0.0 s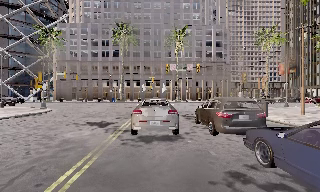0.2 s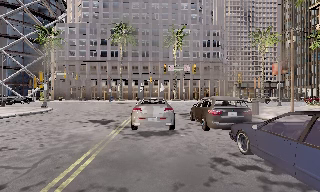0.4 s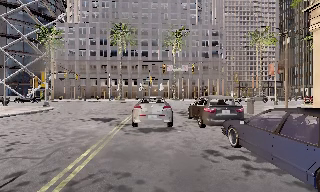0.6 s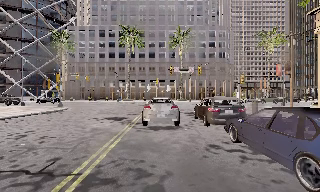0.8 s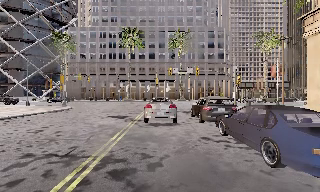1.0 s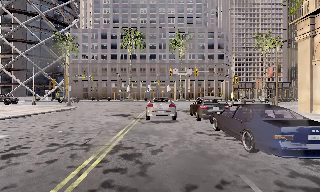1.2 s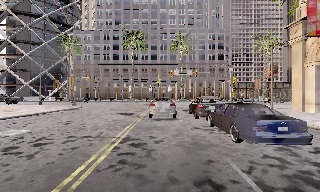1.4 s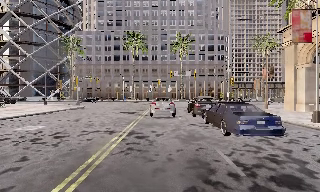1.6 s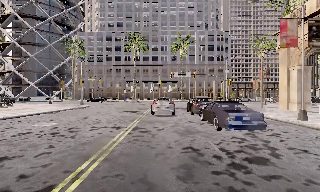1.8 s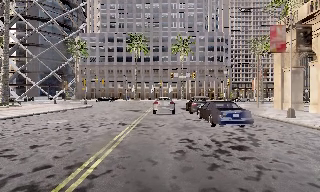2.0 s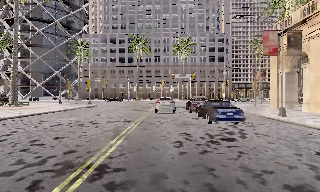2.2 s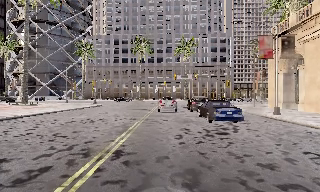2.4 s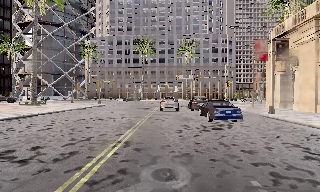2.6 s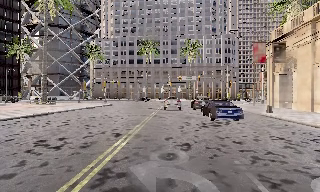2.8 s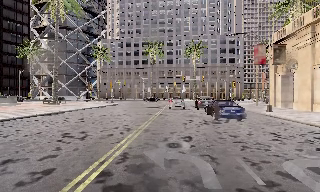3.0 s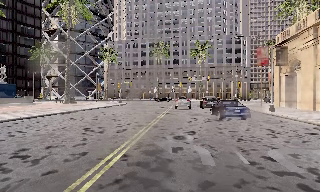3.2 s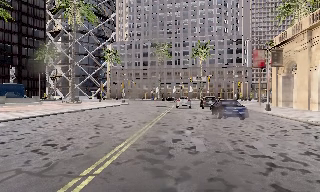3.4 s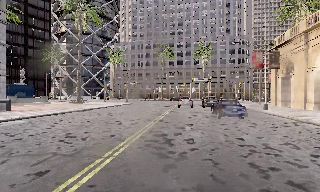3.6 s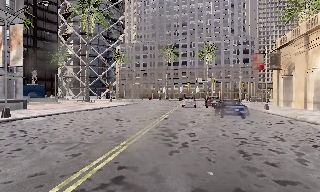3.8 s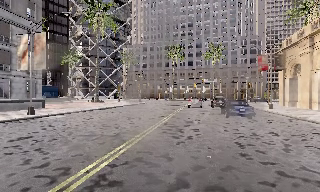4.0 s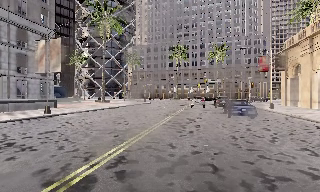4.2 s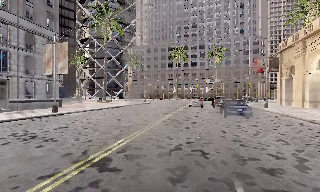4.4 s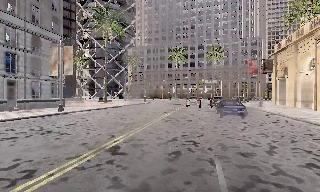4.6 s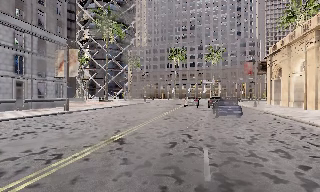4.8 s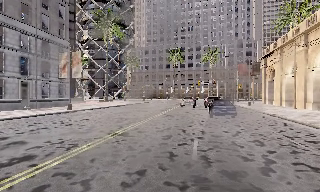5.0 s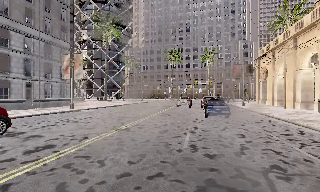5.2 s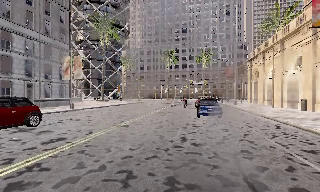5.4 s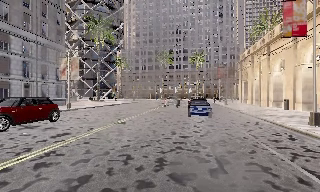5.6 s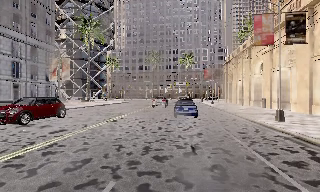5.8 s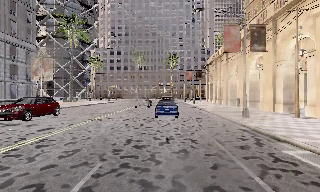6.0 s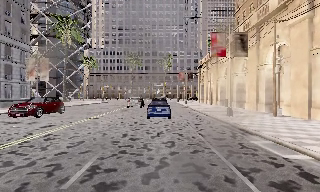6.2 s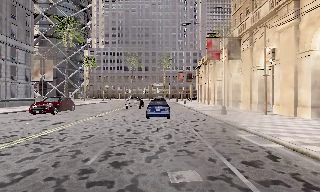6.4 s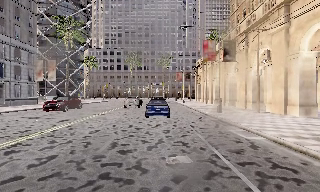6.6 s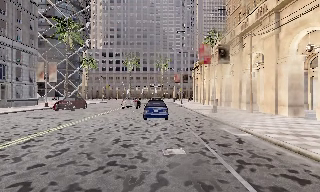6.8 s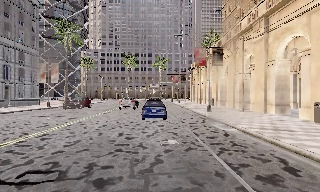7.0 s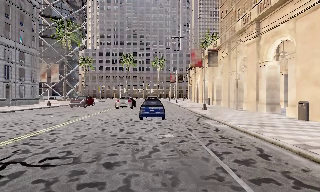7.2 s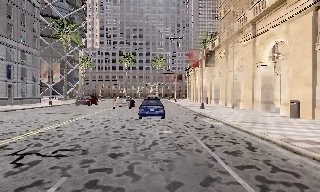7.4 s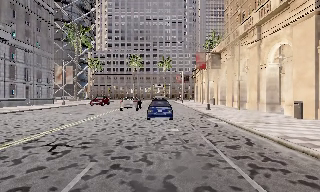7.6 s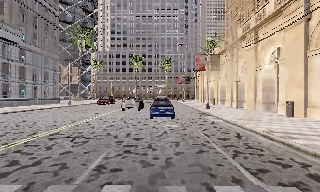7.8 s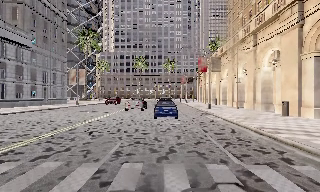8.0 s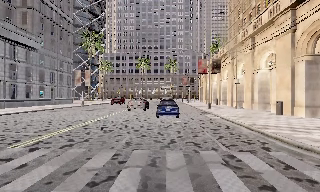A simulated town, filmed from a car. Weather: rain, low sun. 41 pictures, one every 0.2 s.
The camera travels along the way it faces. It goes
backward.
0.0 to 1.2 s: The camera travels backward, about 5 m, so what stands in front gets smaller. It gains speed.
1.2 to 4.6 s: The camera pans to its left, which is counterclockwise from overhead, by about 15 degrees. It travels backward, about 17 m, so what stands in front gets smaller.
4.6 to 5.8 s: The scene slides to the left, as the camera pans about 15 degrees to its right. It travels backward, about 6 m, so what stands in front gets smaller.
5.8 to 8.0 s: The camera travels backward, about 10 m, so what stands in front gets smaller.
The film runs backward here.
